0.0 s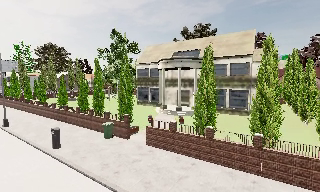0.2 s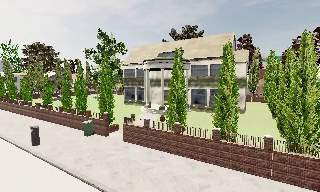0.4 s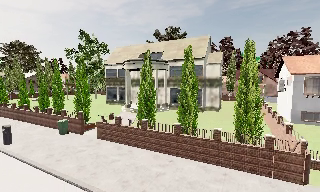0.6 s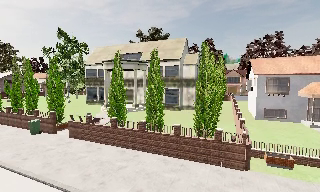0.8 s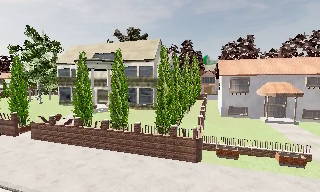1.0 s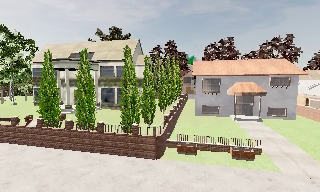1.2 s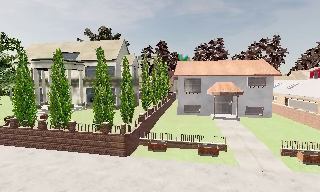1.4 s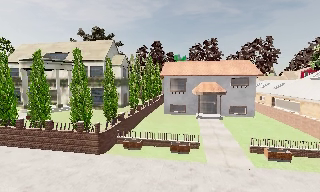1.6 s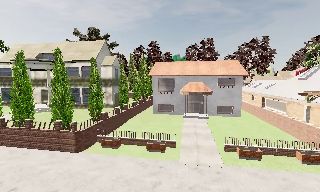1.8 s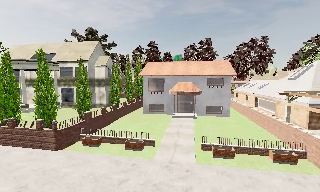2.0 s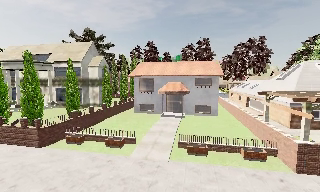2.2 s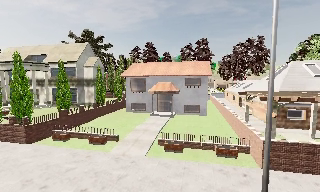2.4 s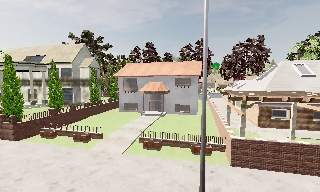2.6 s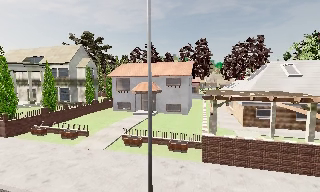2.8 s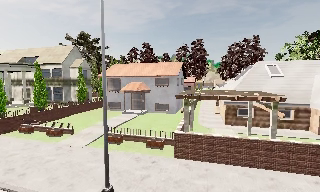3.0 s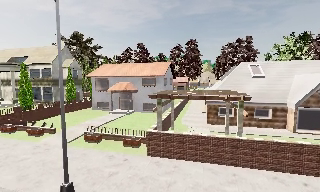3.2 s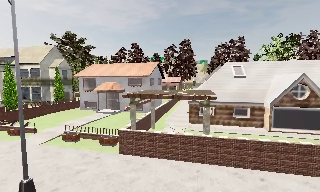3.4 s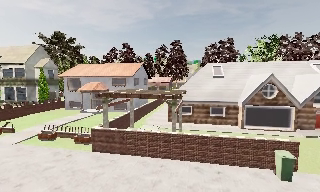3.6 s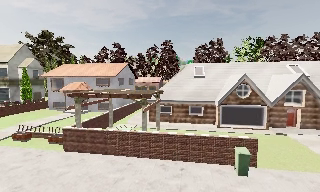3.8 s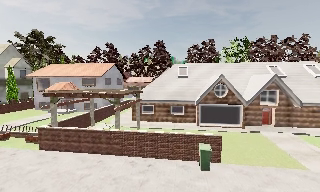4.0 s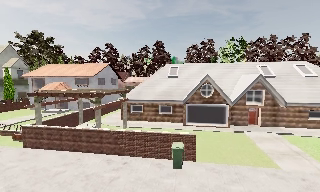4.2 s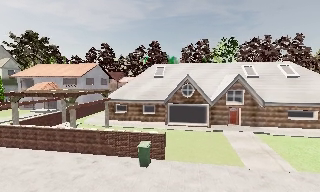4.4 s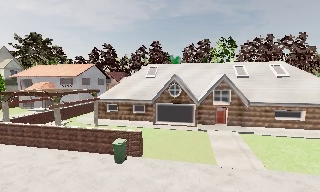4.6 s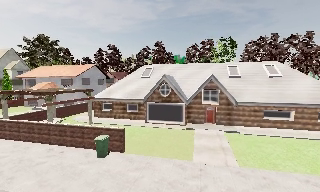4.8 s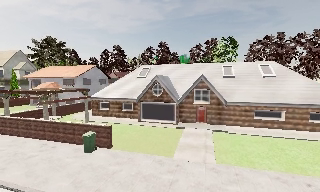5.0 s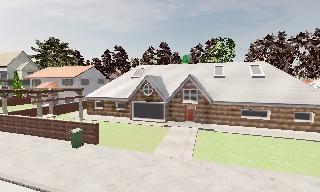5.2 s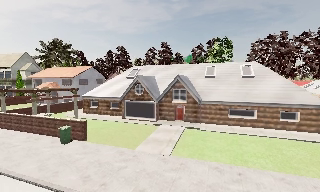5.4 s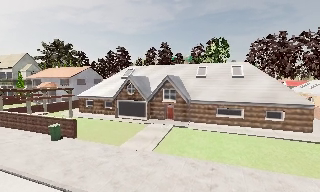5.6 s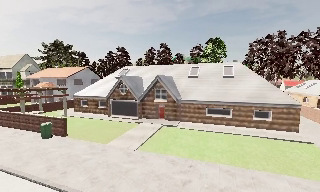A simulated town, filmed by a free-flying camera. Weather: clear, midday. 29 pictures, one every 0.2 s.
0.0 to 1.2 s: The scene slides to the left, as the camera pans about 25 degrees to its right. It travels to its right and backward, about 8 m, so close, fixed things drift to the left.
1.2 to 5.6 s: The camera pans to its left, which is counterclockwise from overhead, by about 10 degrees. It travels to its right, about 30 m, so close, fixed things drift to the left.
The film runs backward here.
